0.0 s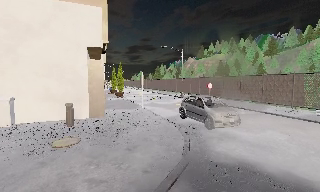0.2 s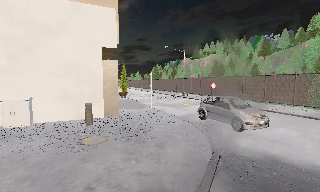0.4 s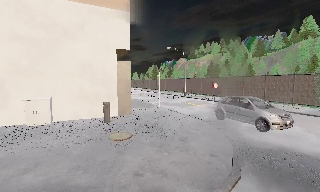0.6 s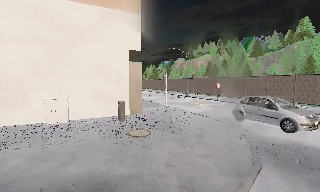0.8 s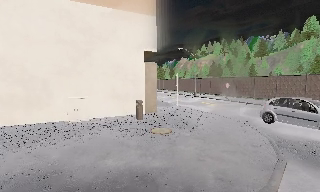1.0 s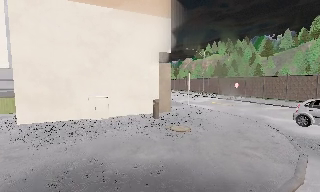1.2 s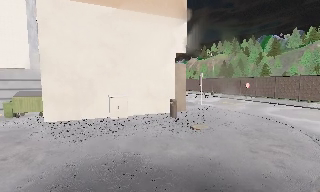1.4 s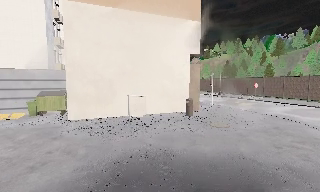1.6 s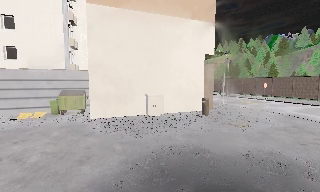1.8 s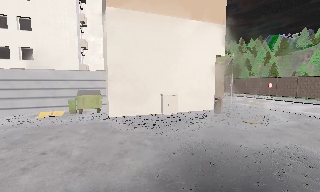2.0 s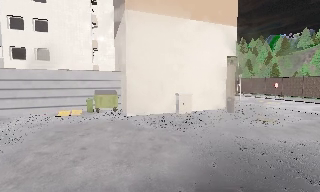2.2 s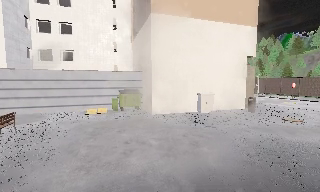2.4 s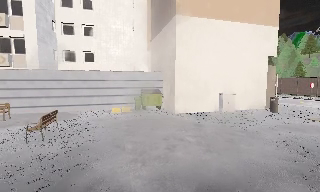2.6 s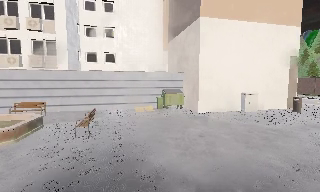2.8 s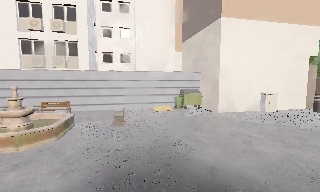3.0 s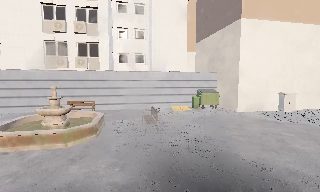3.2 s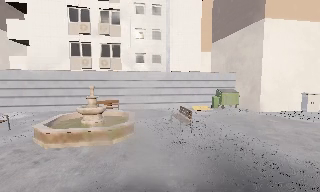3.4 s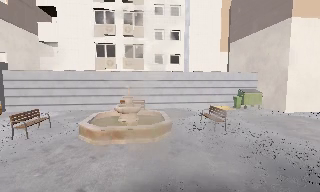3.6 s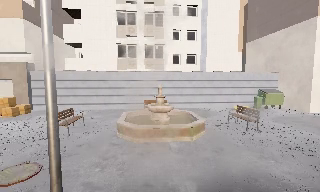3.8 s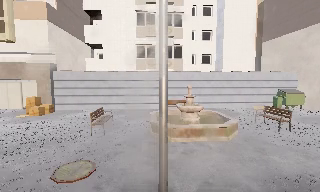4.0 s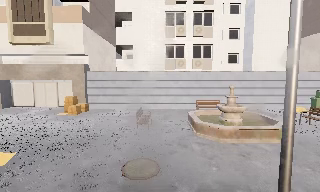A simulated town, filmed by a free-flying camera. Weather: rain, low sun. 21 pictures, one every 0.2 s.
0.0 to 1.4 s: The camera travels to its left and backward, about 7 m, so close, fixed things drift to the right.
1.4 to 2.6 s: The camera travels to its left, about 7 m, so close, fixed things drift to the right.
2.6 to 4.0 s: The scene slides to the right, as the camera pans about 15 degrees to its left. It travels to its left, about 9 m, so close, fixed things drift to the right.
The film runs forward here.
